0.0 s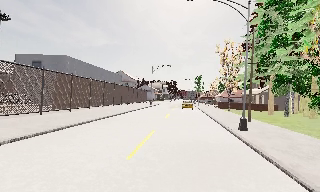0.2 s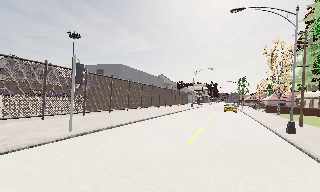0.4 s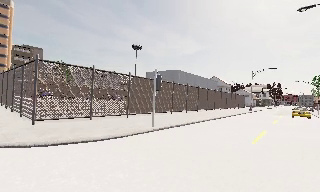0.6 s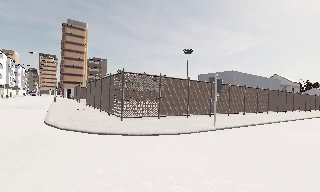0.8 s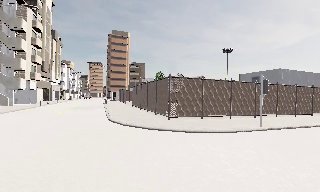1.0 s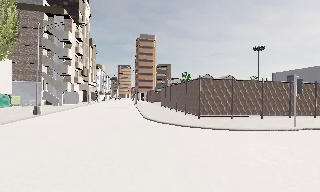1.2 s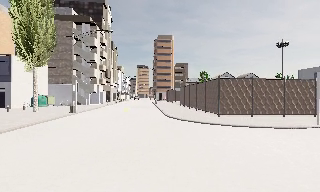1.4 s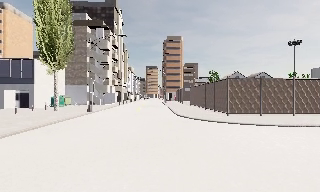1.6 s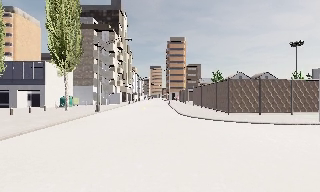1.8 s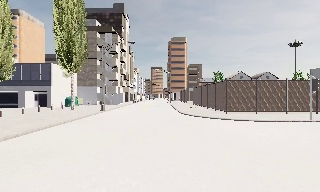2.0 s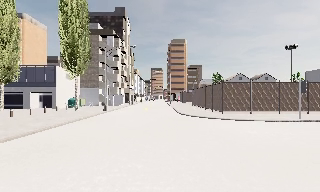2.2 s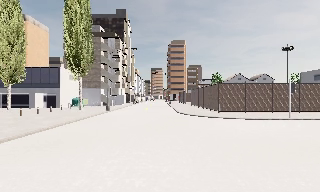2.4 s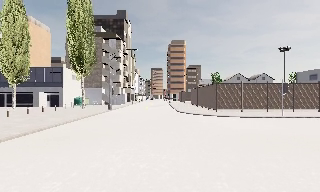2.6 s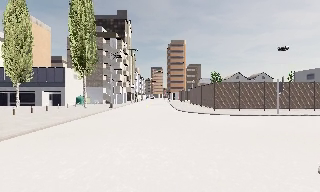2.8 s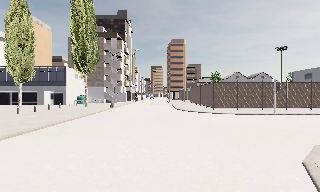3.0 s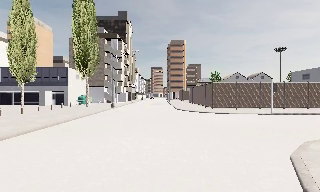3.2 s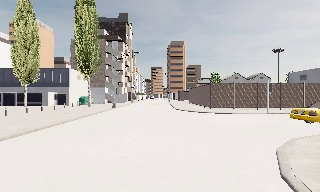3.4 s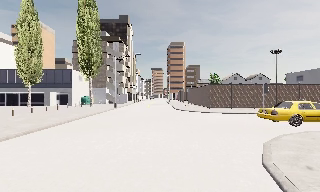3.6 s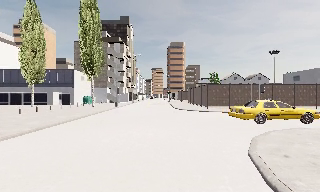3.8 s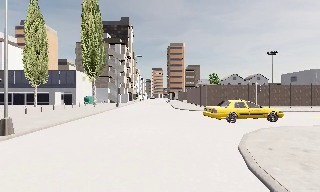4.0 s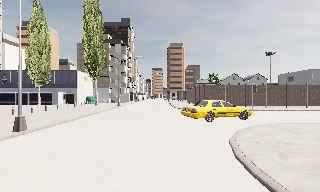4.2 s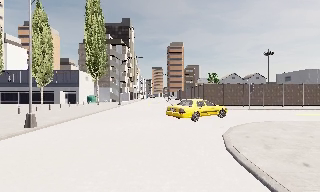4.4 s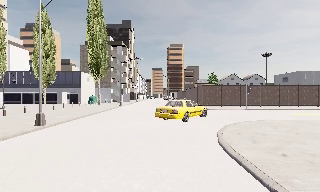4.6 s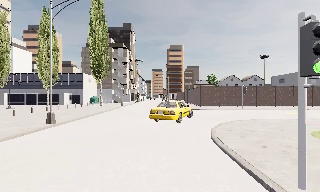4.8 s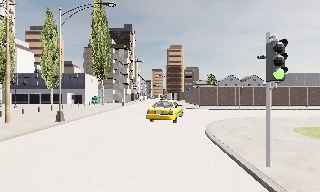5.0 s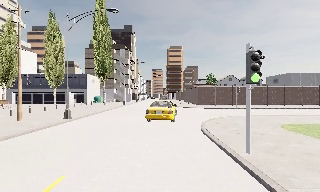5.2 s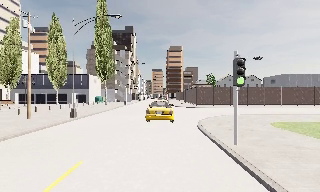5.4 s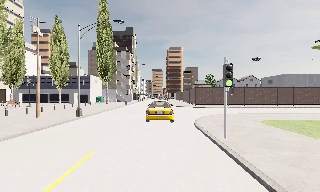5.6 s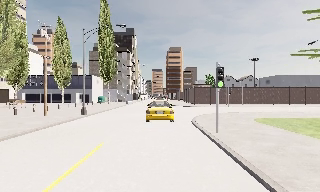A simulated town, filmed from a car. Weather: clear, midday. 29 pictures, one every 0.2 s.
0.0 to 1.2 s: The camera swings to its left by about 75 degrees, and the scene slides to the right. It travels backward and to its left, about 8 m. It loses speed.
1.2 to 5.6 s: The camera travels backward, about 16 m, so what stands in front gets smaller.
The film runs backward here.
